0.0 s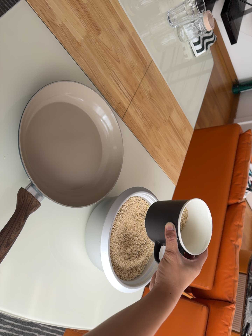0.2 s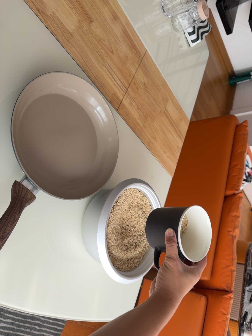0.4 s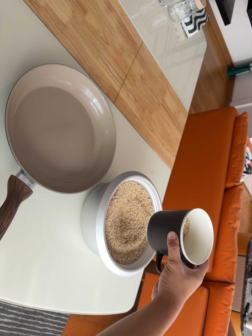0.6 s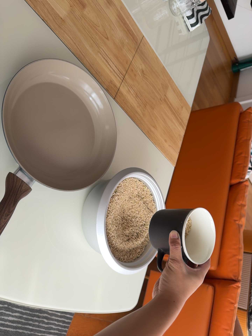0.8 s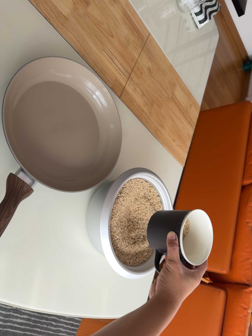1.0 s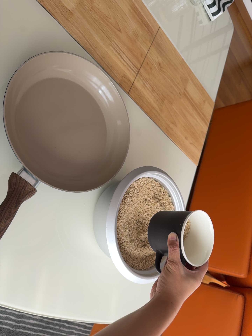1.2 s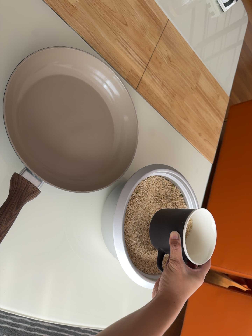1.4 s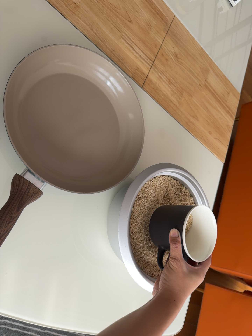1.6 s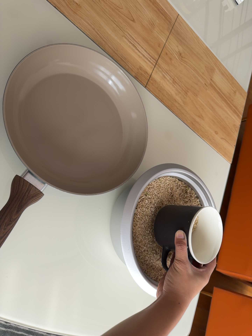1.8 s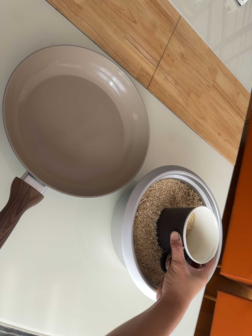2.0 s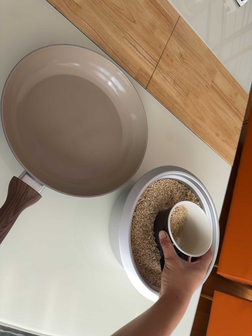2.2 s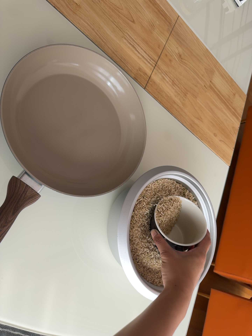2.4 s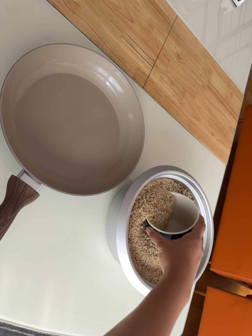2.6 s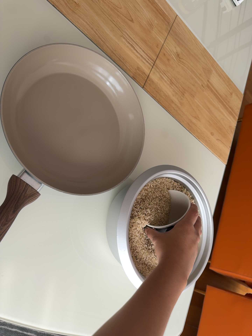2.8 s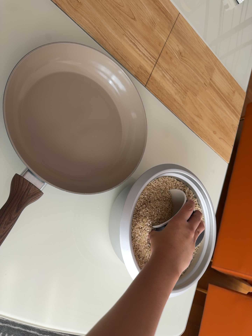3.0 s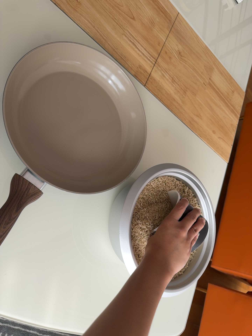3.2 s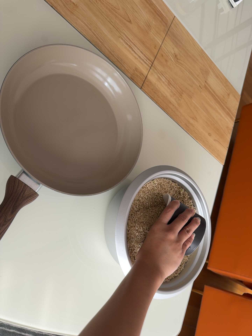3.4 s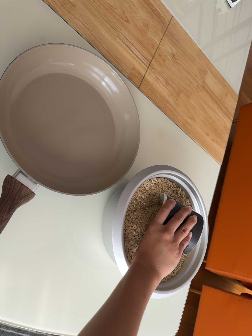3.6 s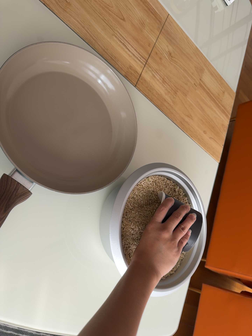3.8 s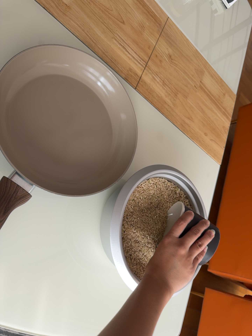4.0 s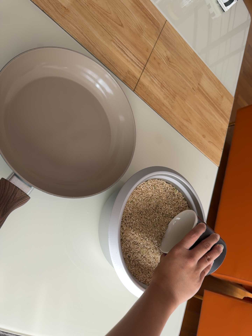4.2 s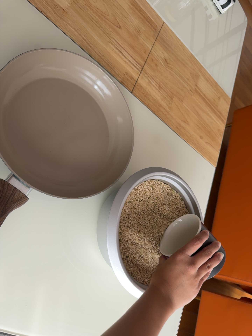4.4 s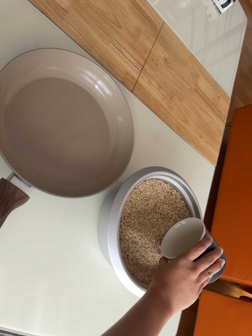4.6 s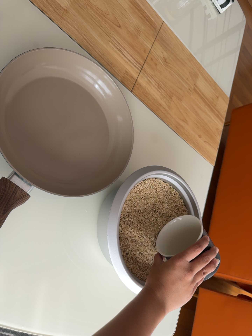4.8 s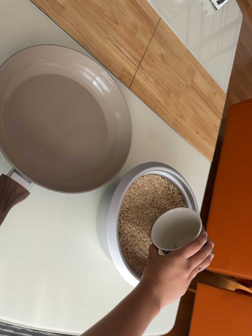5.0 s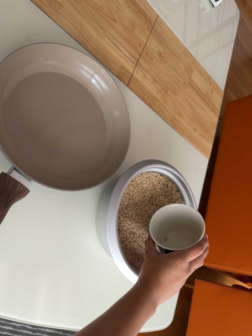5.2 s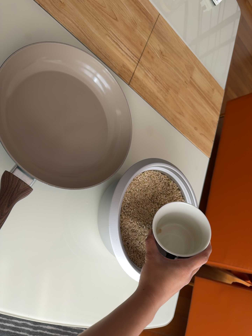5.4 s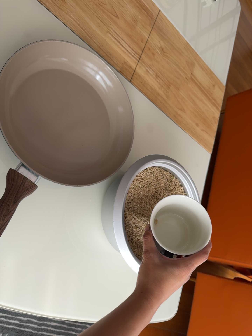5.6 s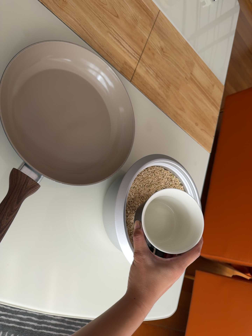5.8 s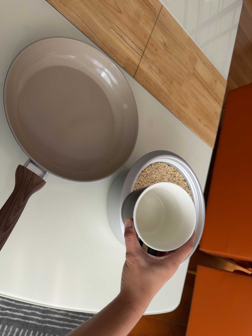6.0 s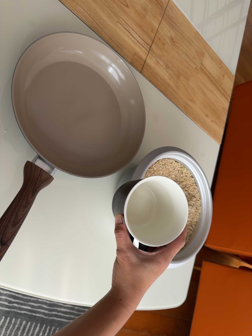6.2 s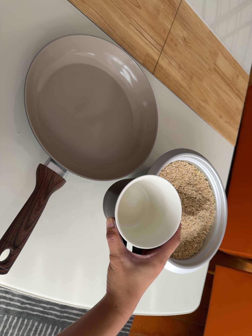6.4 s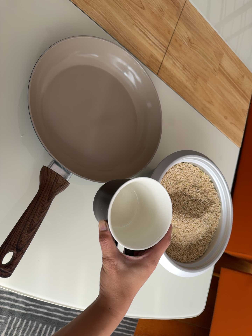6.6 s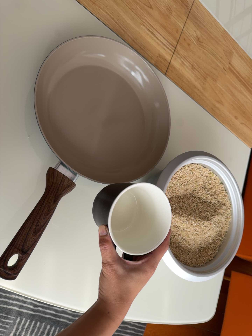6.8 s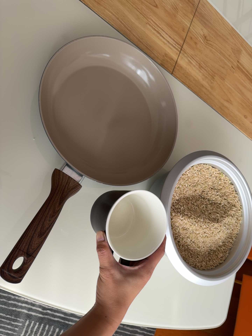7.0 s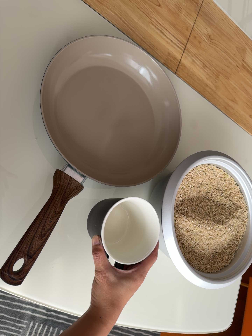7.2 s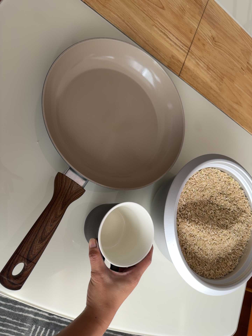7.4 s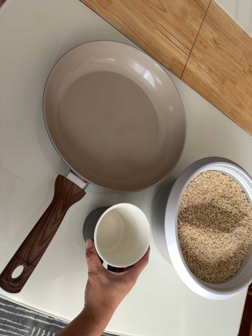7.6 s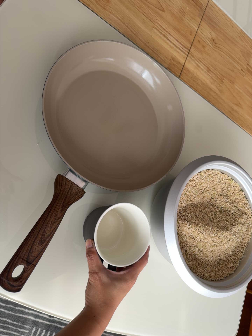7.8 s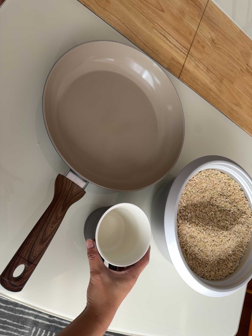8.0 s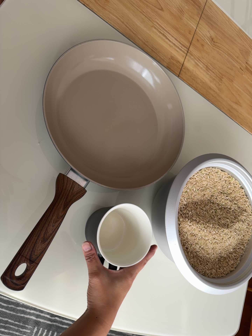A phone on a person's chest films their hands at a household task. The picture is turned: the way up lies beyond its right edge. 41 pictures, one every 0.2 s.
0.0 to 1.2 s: The camera travels forward and to its right, about 12 cm, so what stands in front looms larger.
1.2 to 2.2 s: The camera shifts only a little, or ends up much as it began.
2.2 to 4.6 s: The camera shifts only a little, or ends up much as it began.
4.6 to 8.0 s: The camera shifts only a little, or ends up much as it began.
The film runs backward here.
